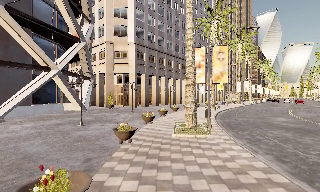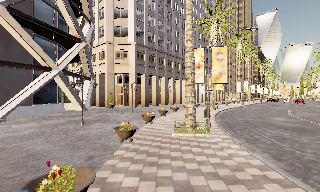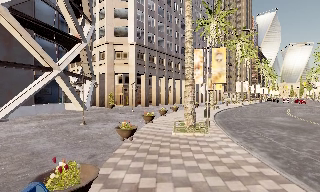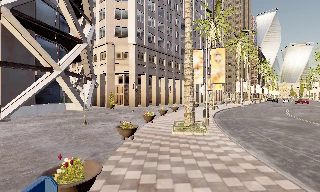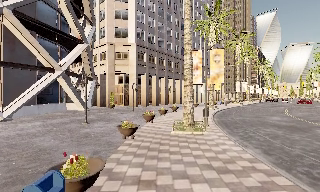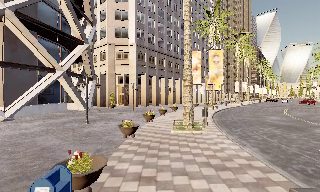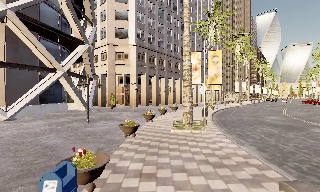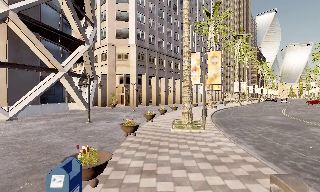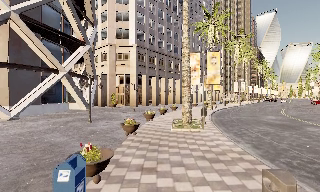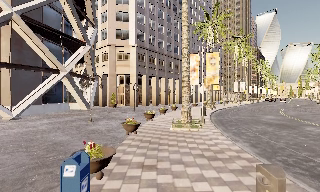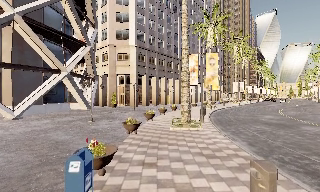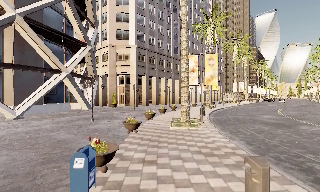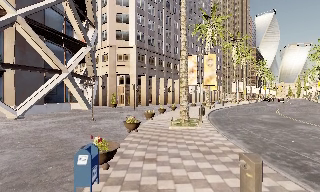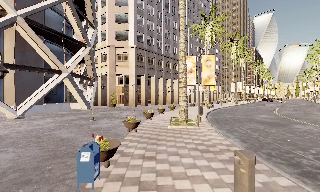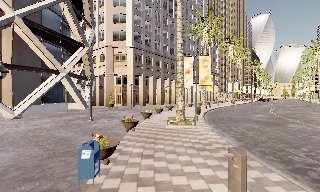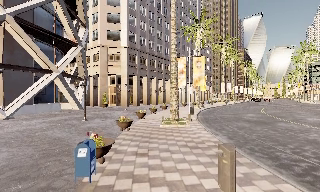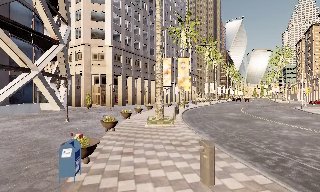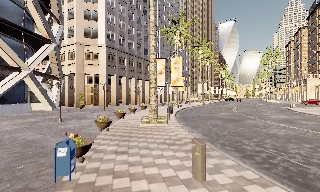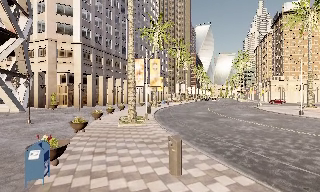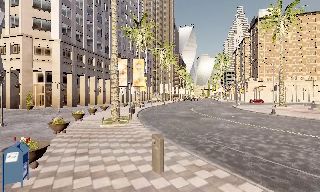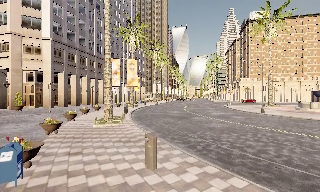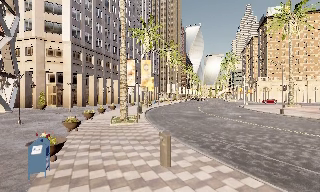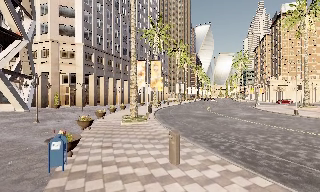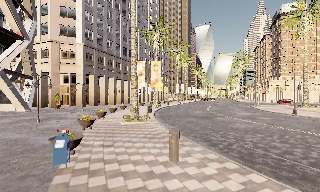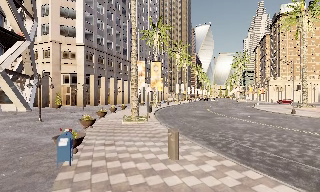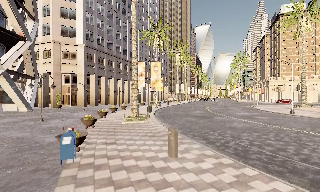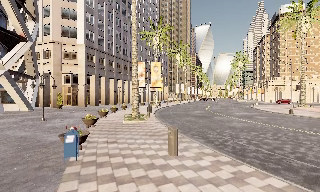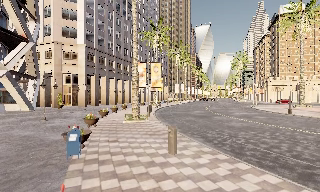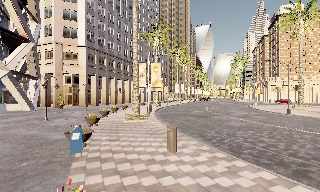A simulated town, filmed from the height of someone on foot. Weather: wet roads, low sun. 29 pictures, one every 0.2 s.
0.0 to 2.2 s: The camera travels backward, about 2.5 m, so what stands in front gets smaller.
2.2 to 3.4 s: The scene slides to the left, as the camera pans about 10 degrees to its right. It travels backward, about 1 m, so what stands in front gets smaller.
3.4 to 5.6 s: The camera travels backward, about 2.5 m, so what stands in front gets smaller.
The film runs backward here.
